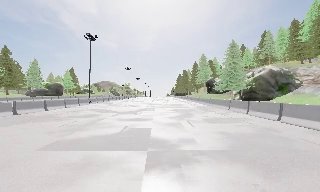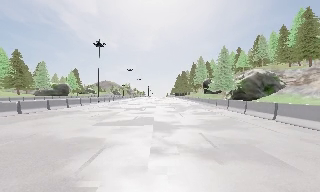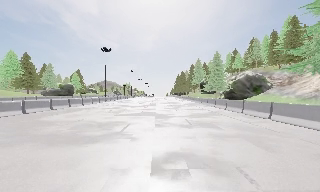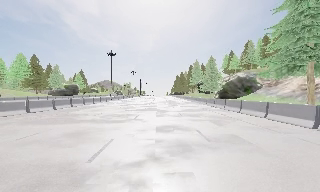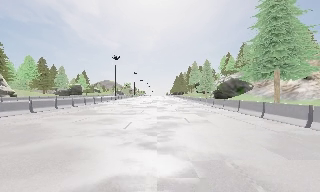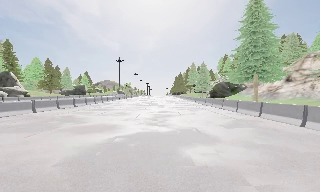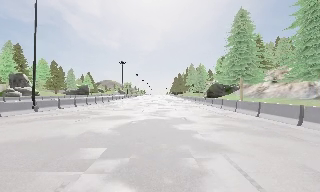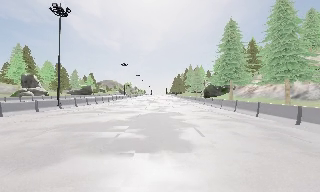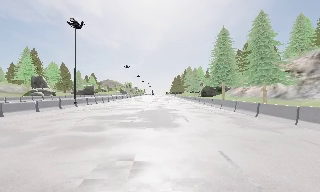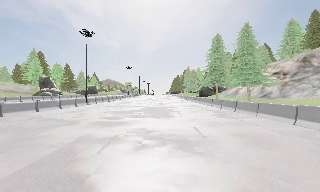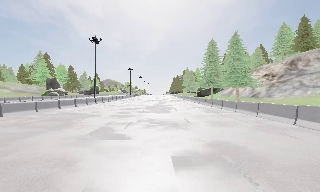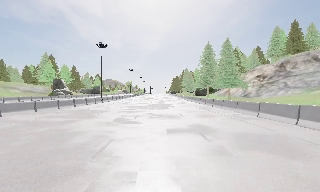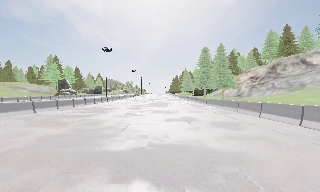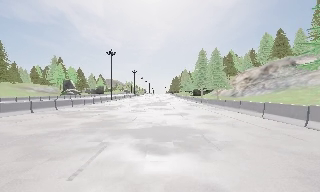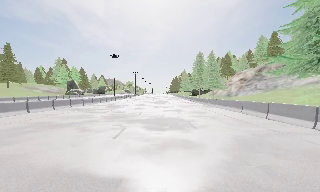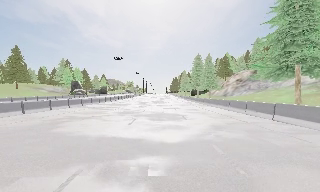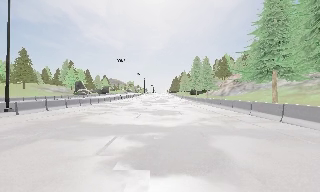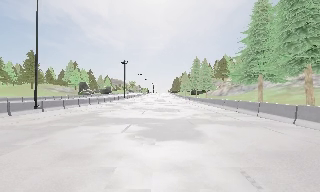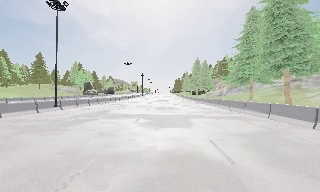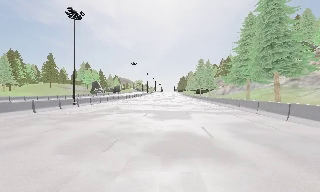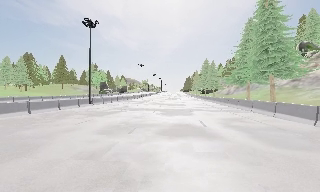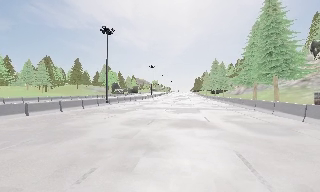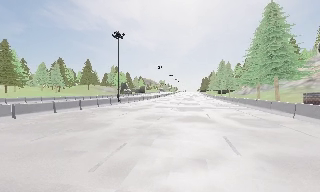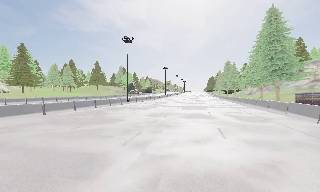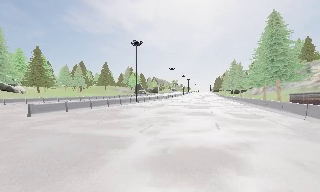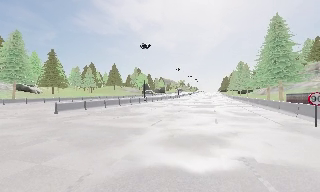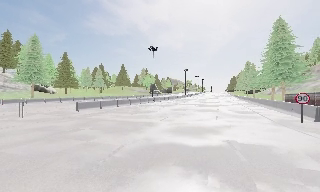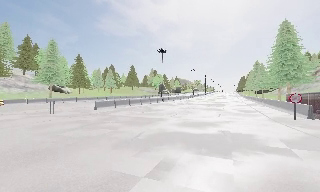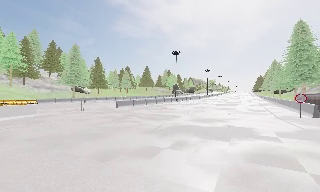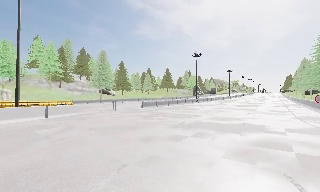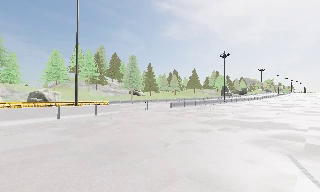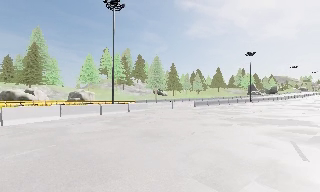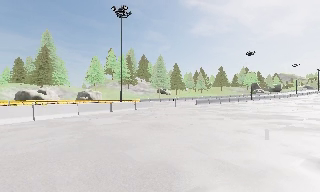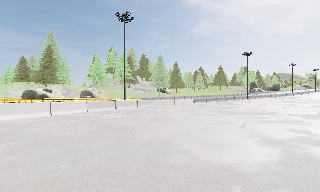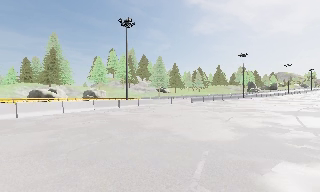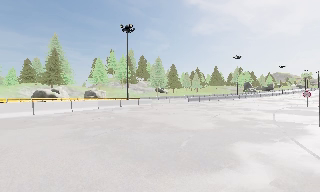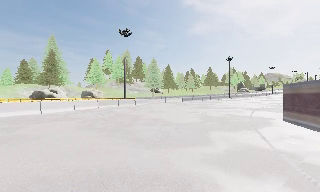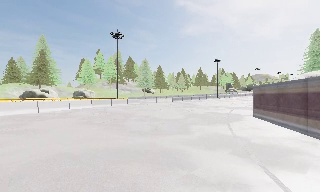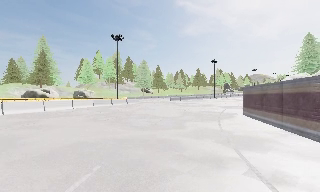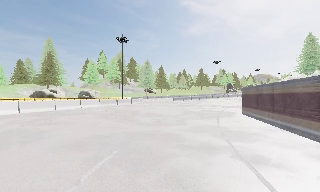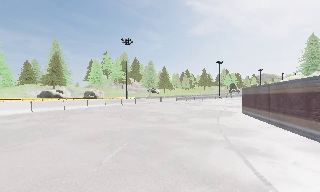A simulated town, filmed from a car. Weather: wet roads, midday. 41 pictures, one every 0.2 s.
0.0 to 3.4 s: The camera travels backward, about 60 m, so what stands in front gets smaller.
3.4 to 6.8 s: The scene slides to the right, as the camera pans about 55 degrees to its left. It travels backward, about 30 m.
6.8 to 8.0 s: The camera travels backward, about 8 m, so what stands in front gets smaller. It loses speed.
The film runs backward here.
